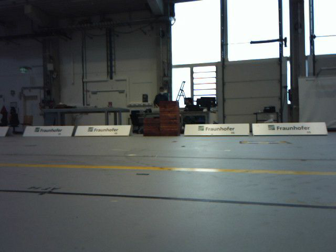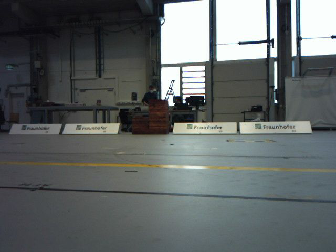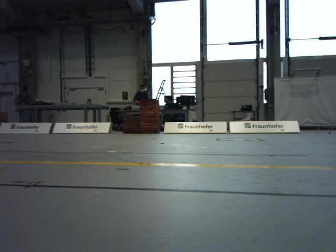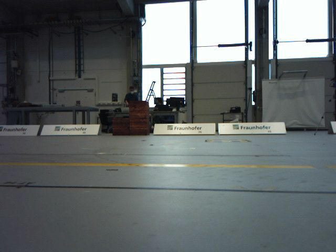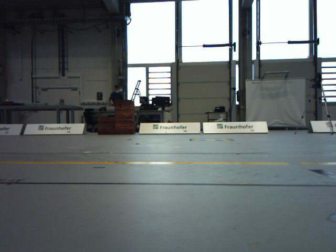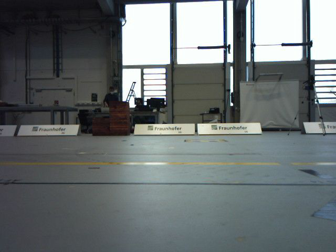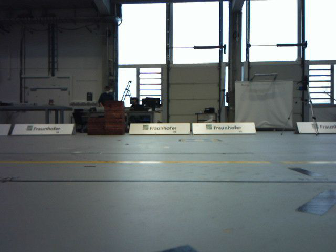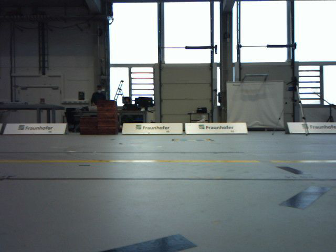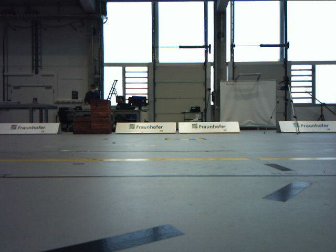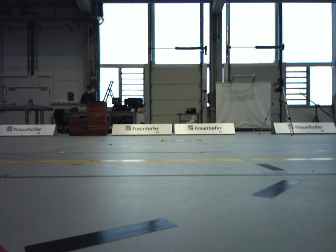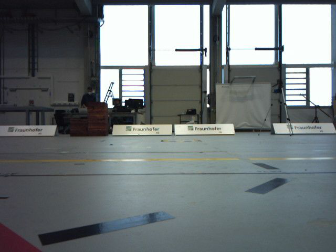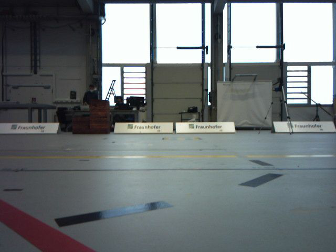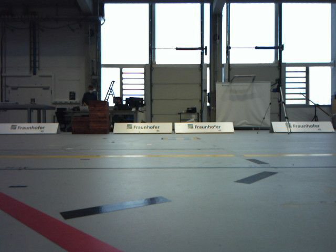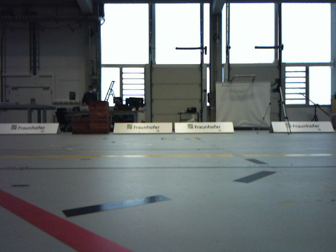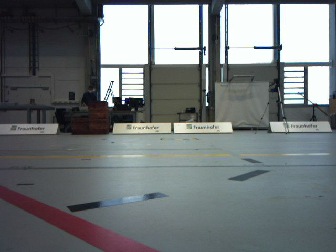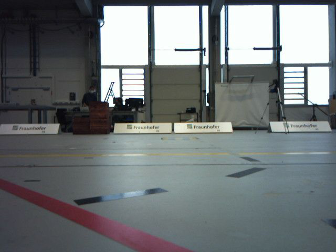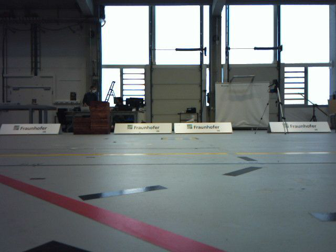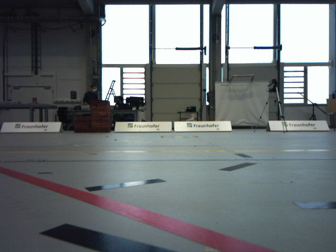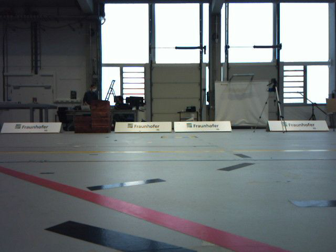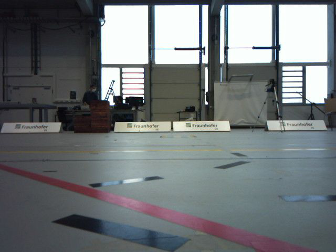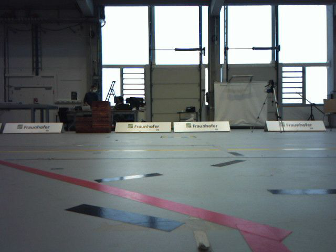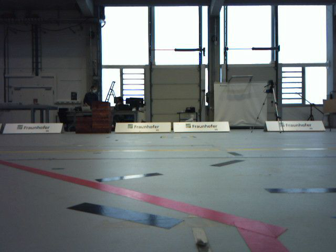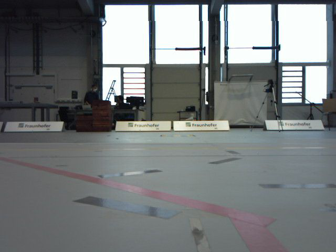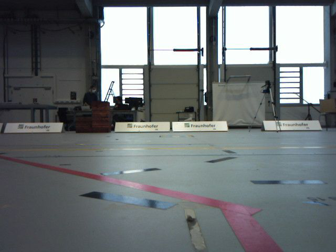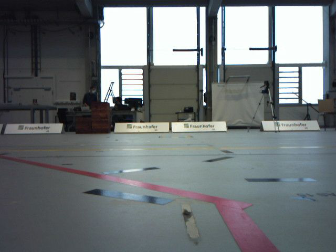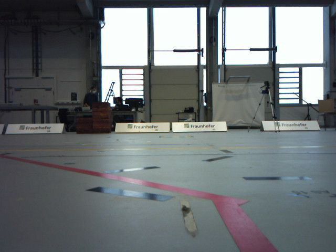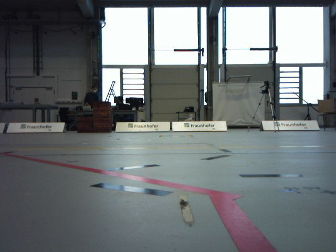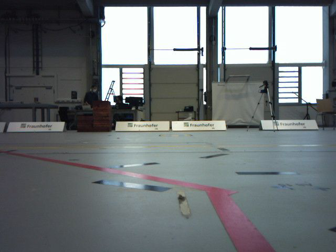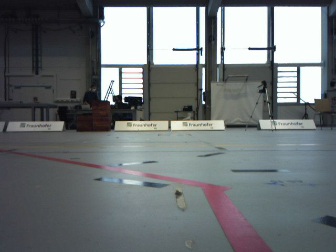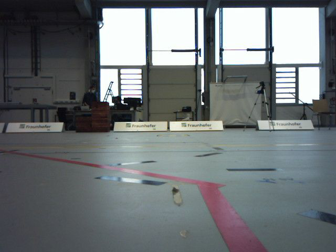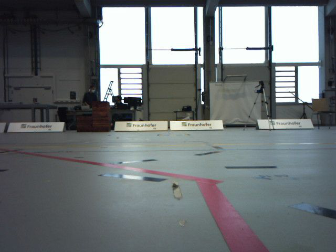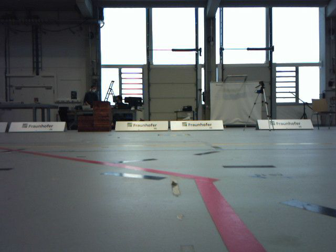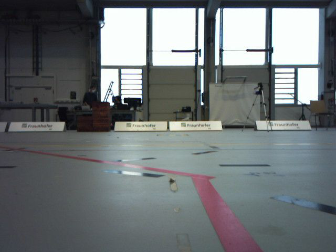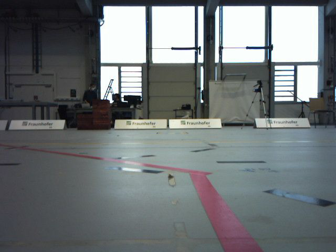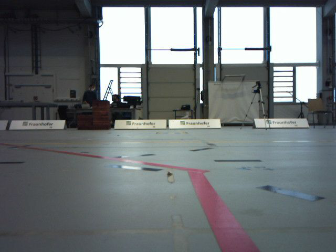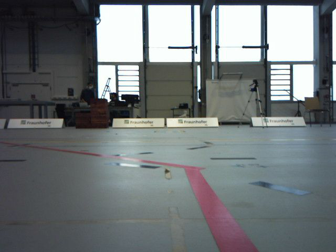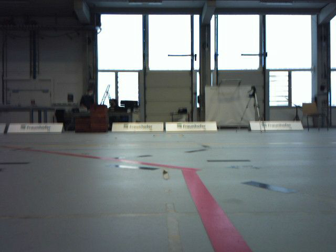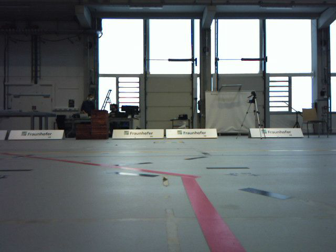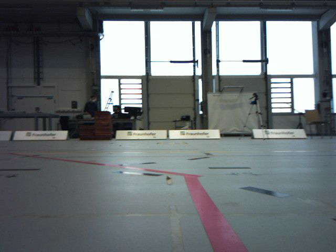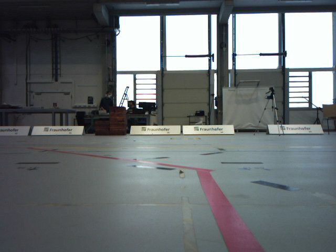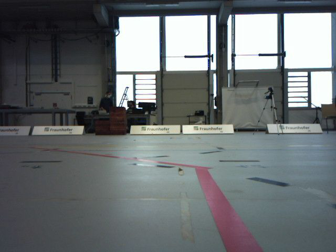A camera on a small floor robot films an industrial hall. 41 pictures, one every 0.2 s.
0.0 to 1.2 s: The scene slides to the left, as the camera pans about 10 degrees to its right. It travels backward, about 0.2 m, so what stands in front gets smaller.
1.2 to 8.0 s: The camera travels backward, about 1.4 m, so what stands in front gets smaller.
The film runs backward here.
